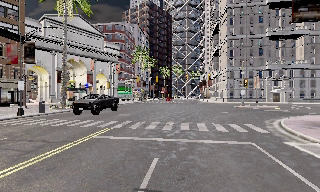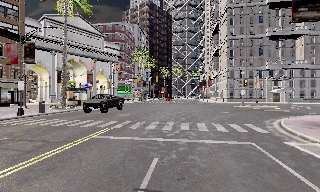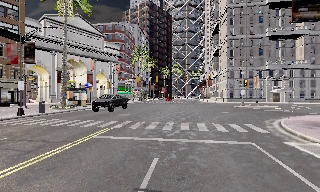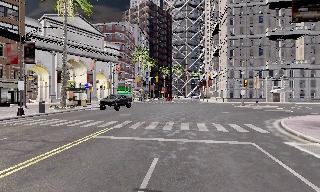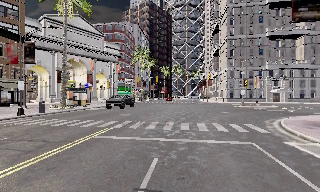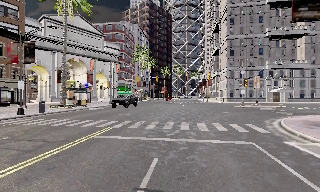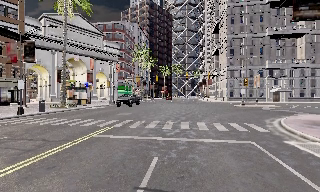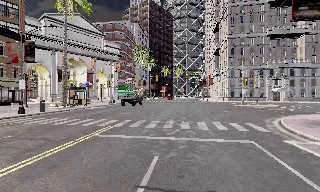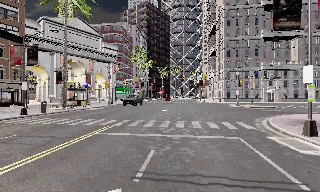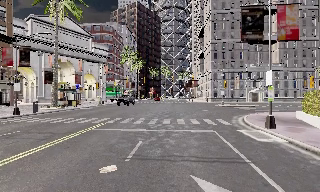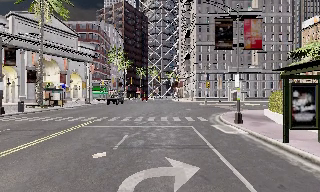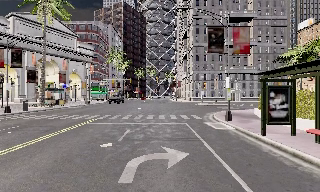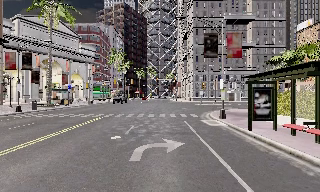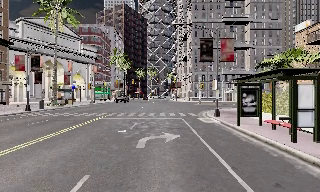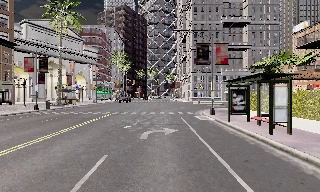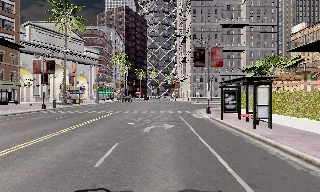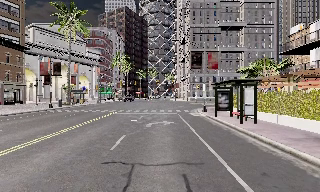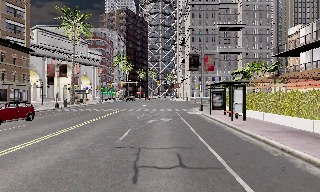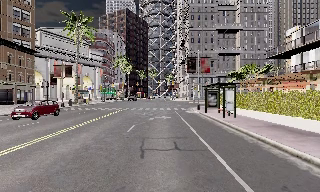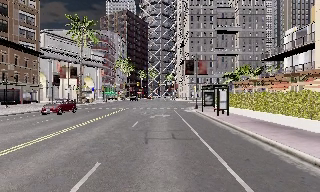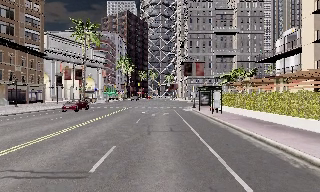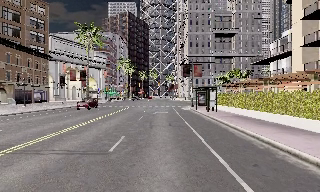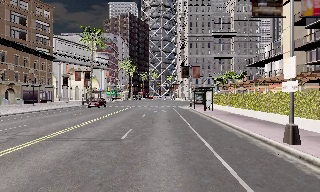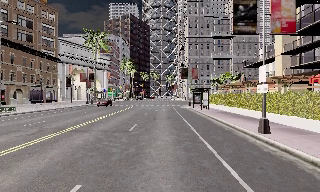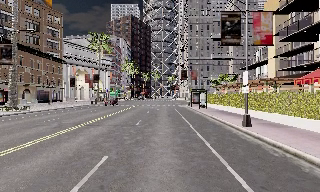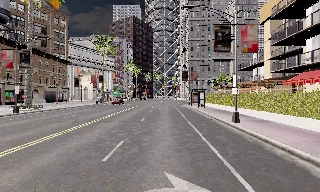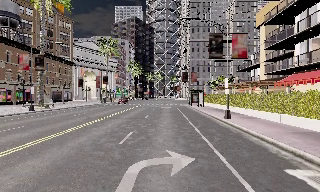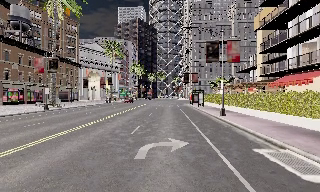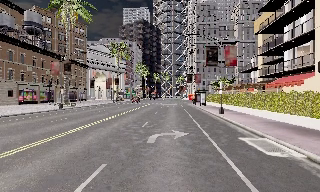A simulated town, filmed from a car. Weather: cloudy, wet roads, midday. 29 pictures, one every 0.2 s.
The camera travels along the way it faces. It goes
backward.
0.0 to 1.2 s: The camera keeps its place and its aim.
1.2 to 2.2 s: The camera travels backward, about 4 m, so what stands in front gets smaller. It gains speed.
2.2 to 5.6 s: The camera travels backward, about 25 m, so what stands in front gets smaller.
The film runs backward here.
